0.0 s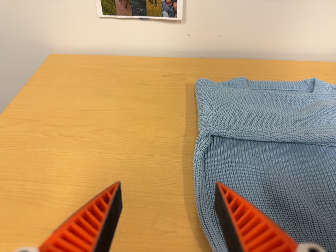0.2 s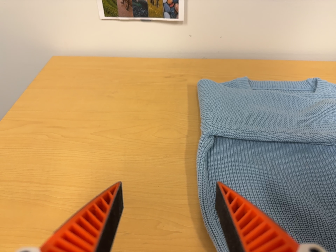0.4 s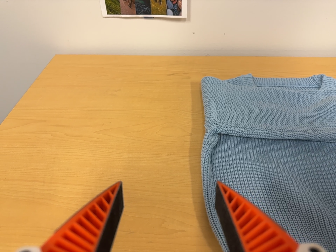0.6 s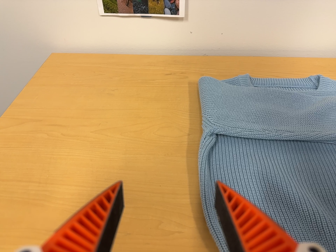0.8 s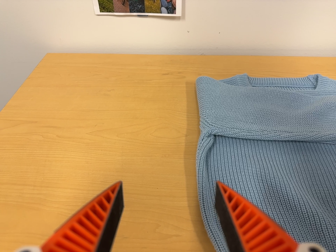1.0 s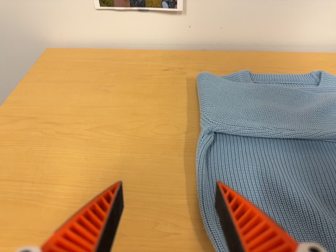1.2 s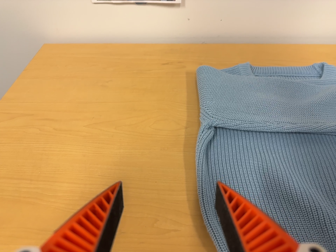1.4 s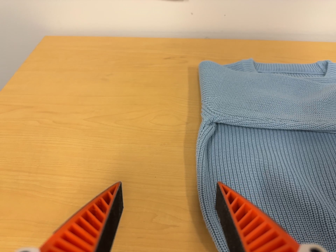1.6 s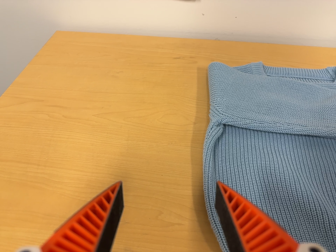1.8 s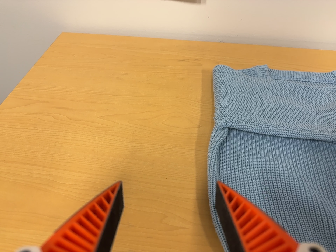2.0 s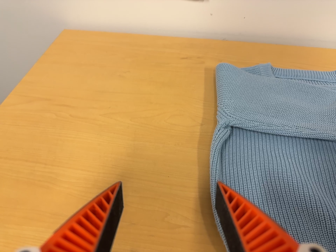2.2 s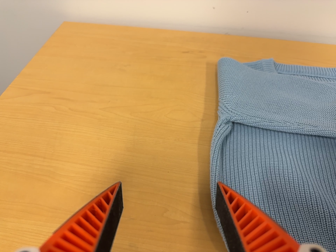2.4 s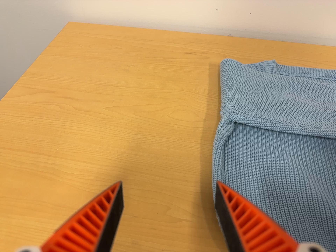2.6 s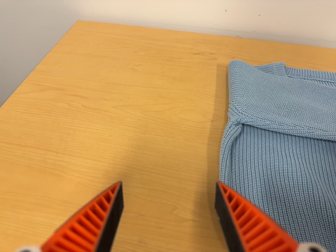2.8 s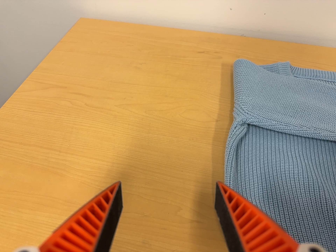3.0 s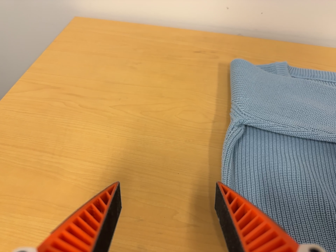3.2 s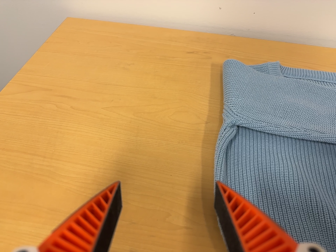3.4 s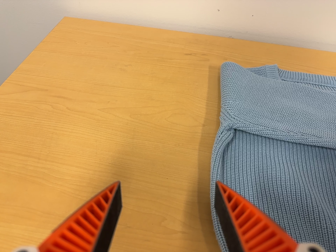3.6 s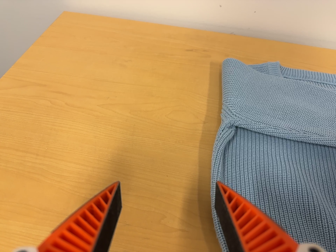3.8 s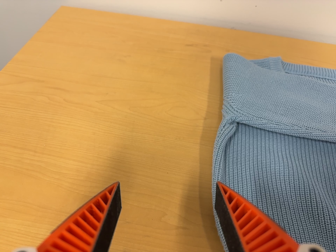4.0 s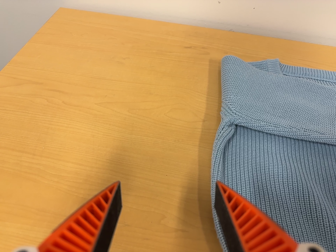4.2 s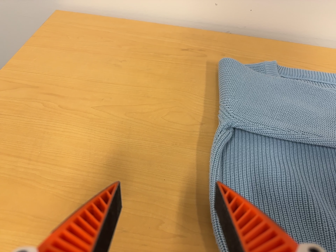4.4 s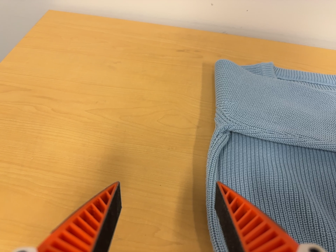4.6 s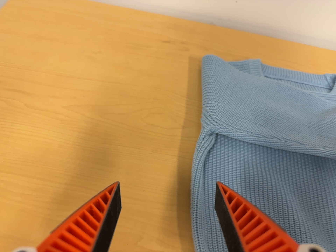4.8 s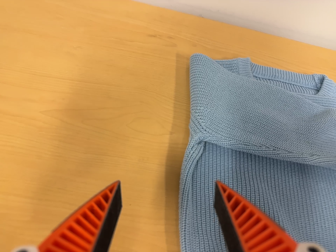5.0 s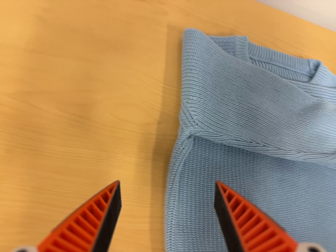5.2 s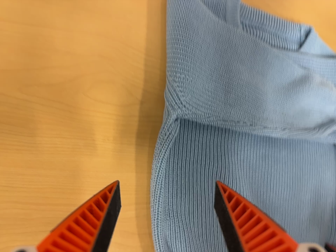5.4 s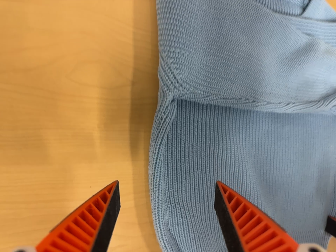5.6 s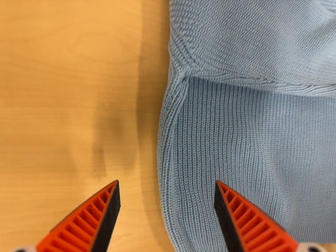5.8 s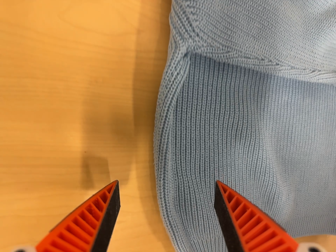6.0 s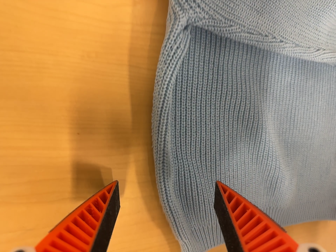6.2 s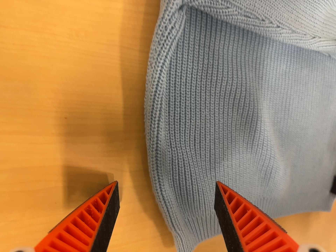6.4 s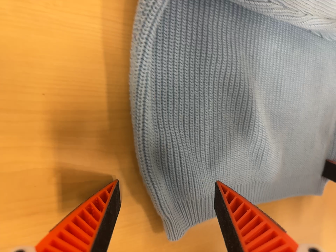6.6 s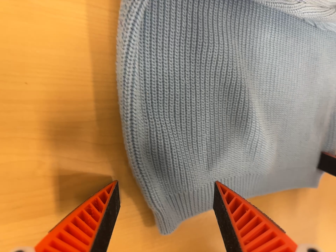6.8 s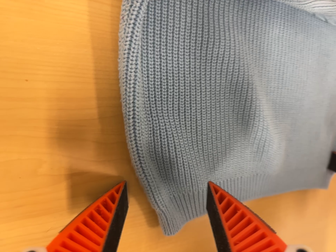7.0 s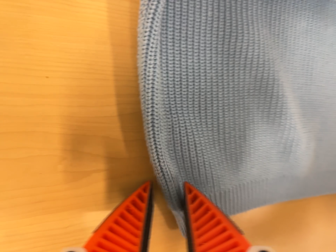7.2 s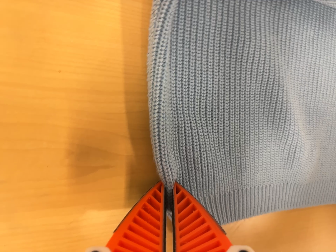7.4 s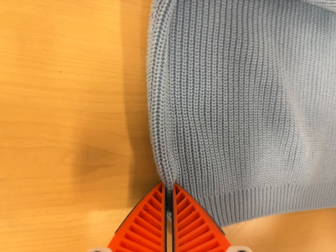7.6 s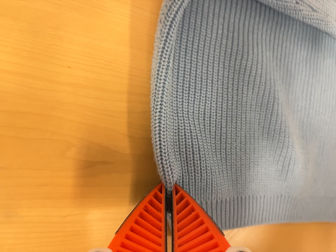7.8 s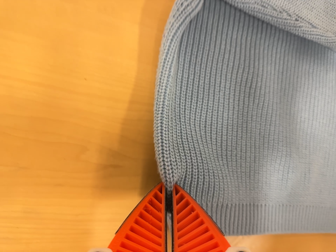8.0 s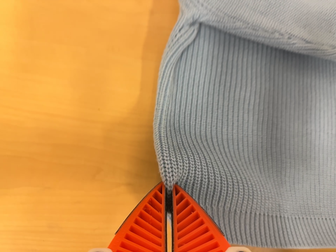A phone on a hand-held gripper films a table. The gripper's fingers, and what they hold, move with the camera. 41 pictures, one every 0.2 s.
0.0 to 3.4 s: The camera travels forward, about 5 cm, so what stands in front looms larger.
3.4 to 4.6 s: The camera travels toward the top of its view, about 6 cm.
4.6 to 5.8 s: The scene slides to the left, as the camera pans about 20 degrees to its right. It travels forward, toward the top of its view and to its left, about 20 cm. Its aim tips toward the bottom of its view by about 40 degrees, and the scene shifts upward.
5.8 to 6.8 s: The camera travels forward, about 6 cm, so what stands in front looms larger.
6.8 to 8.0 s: The camera swings to its left by about 15 degrees, and the scene slides to the right. It travels toward the bottom of its view and backward, about 7 cm. Its aim tips toward the top of its view by about 20 degrees, and the scene shifts downward.
The film runs forward here.
